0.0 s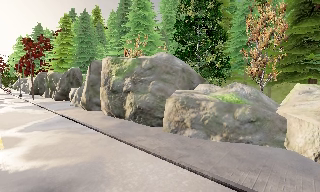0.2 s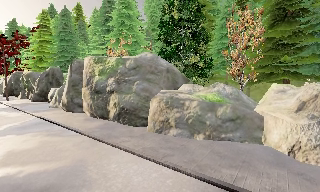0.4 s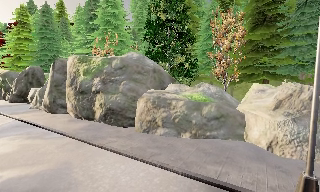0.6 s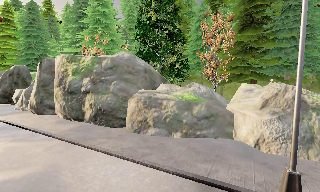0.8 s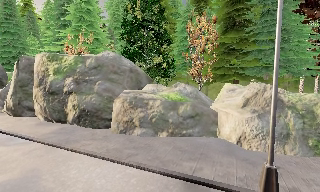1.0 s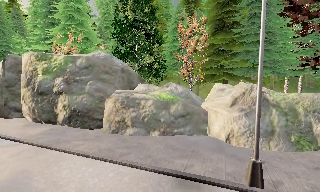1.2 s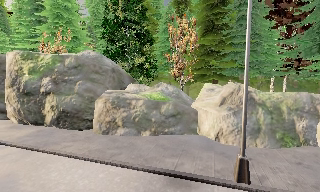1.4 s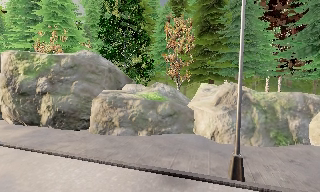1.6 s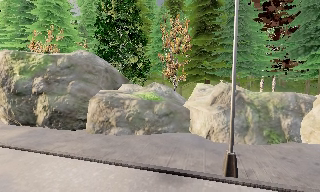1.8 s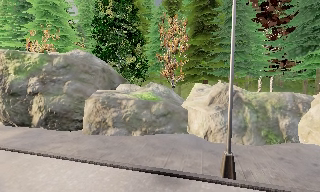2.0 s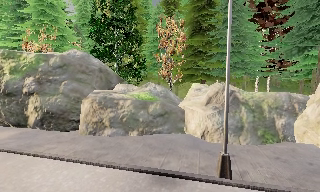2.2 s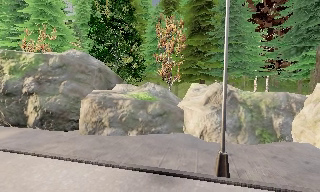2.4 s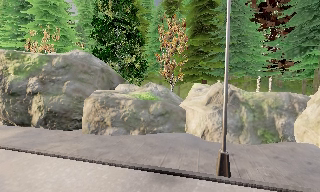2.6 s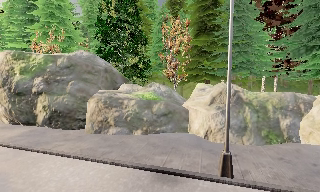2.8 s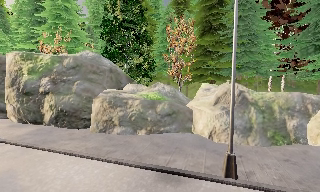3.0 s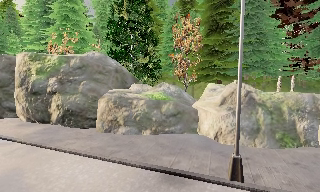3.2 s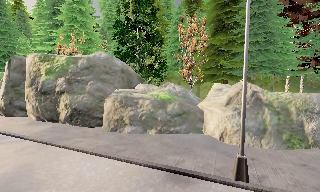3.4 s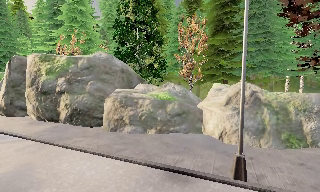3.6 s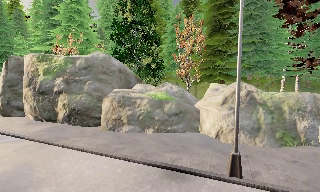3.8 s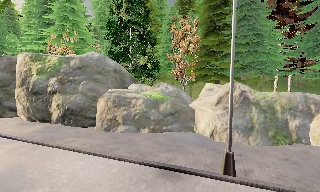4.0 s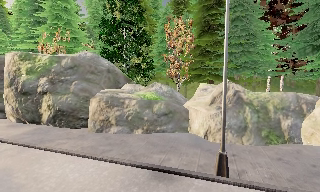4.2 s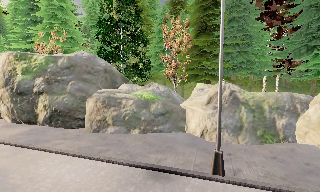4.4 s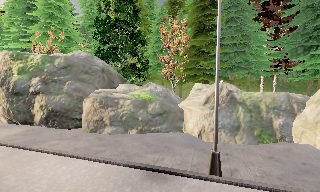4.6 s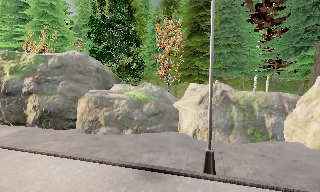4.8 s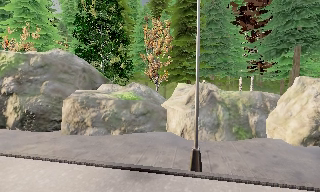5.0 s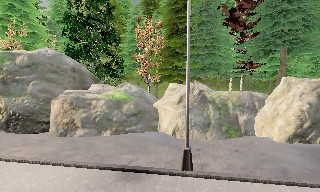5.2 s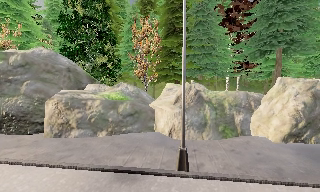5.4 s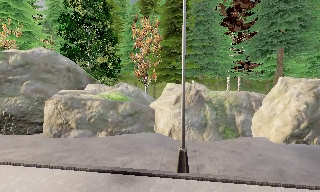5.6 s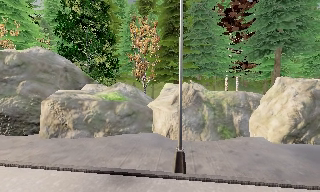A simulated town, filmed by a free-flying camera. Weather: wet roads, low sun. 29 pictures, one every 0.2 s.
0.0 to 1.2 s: The camera swings to its right by about 25 degrees, and the scene slides to the left.
1.2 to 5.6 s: The camera swings to its right by about 10 degrees, and the scene slides to the left. It travels to its right, about 1 m, so close, fixed things drift to the left.
The film runs forward here.
